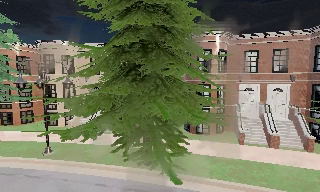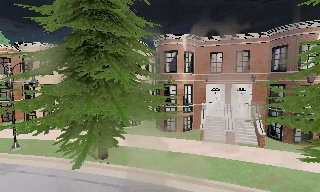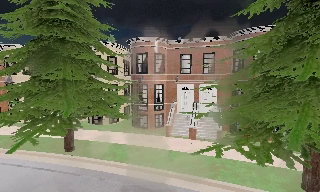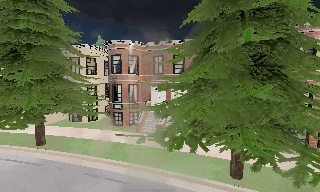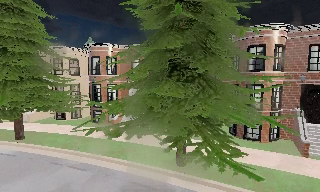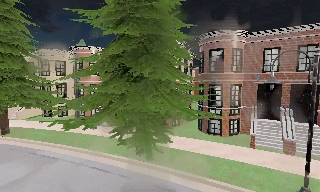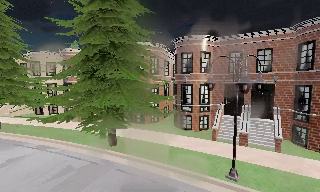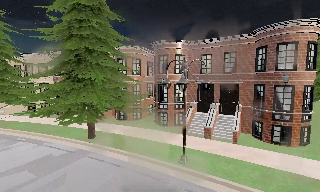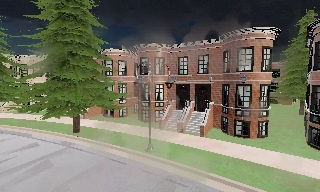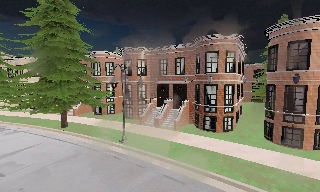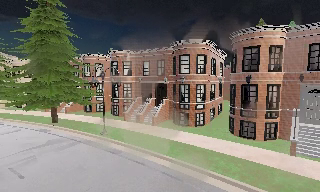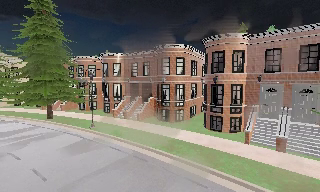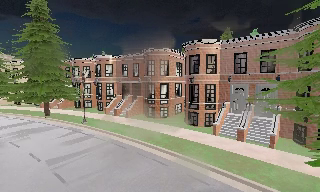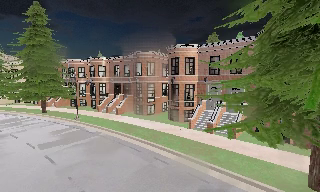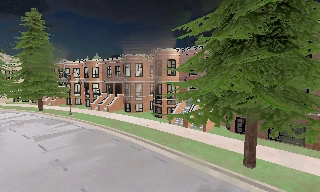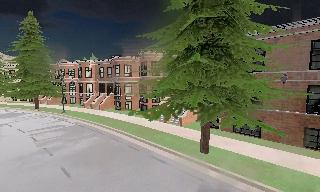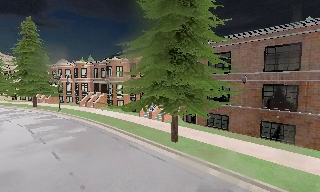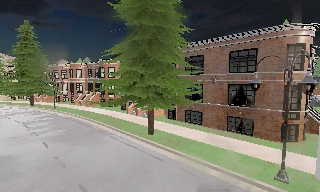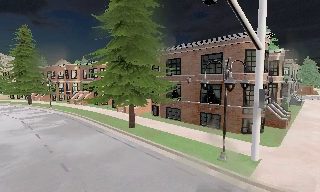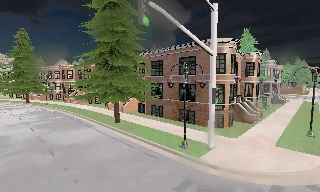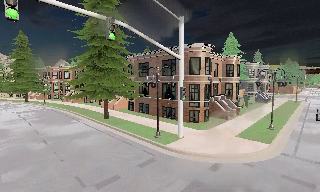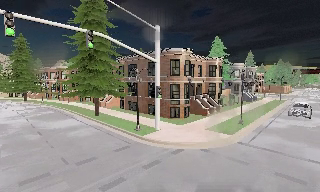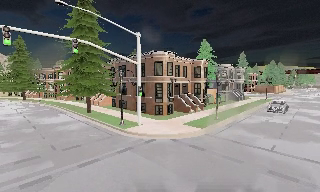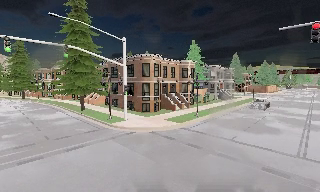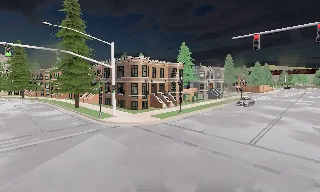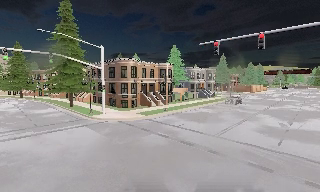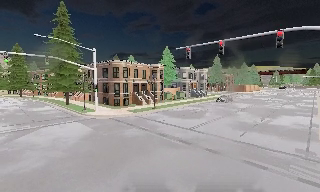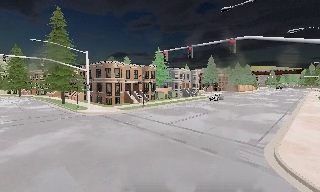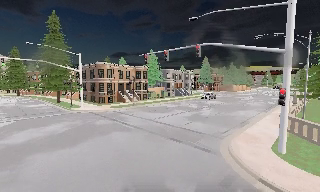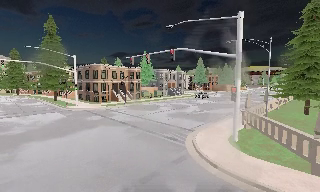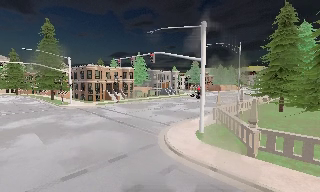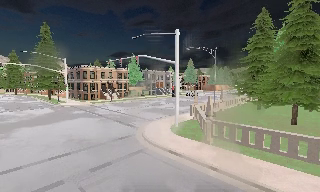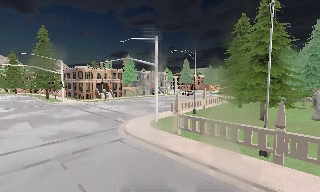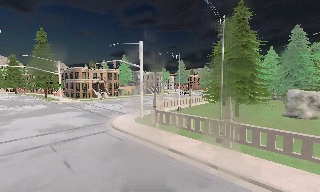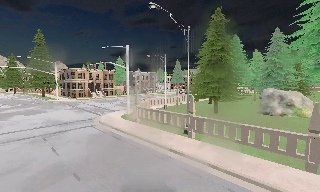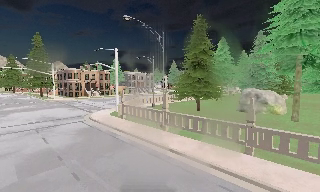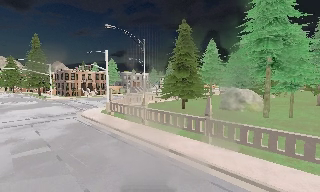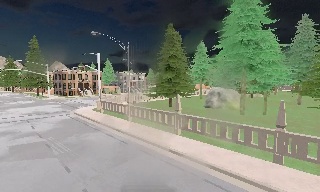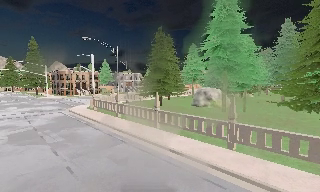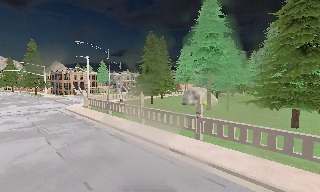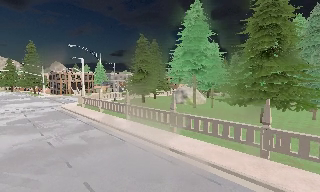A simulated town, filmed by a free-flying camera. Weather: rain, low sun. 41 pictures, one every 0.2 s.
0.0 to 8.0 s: The camera travels to its right and backward, about 90 m, so close, fixed things drift to the left.
The film runs backward here.
